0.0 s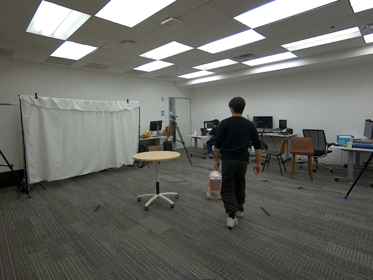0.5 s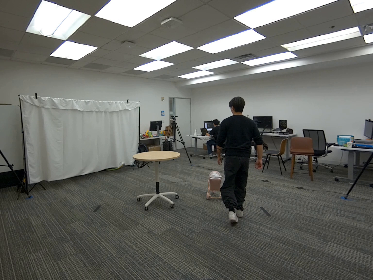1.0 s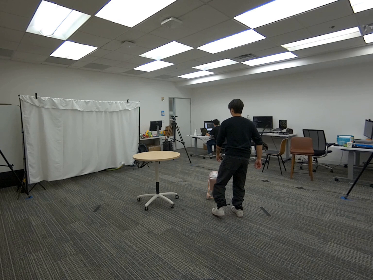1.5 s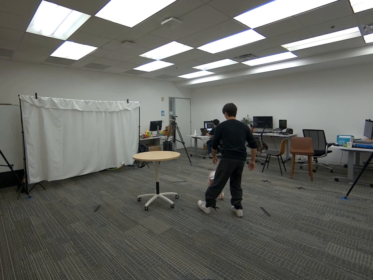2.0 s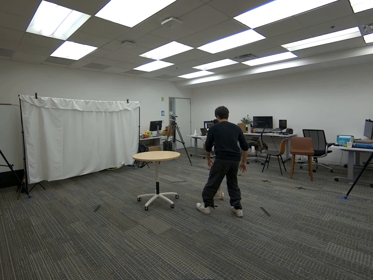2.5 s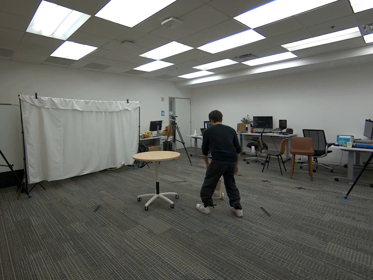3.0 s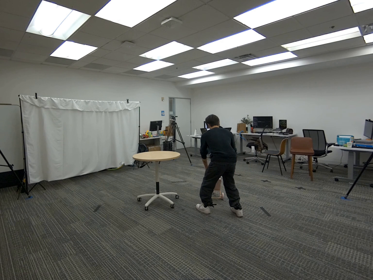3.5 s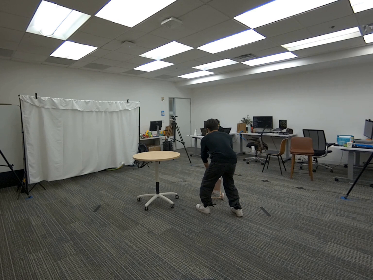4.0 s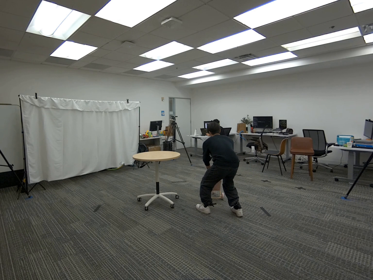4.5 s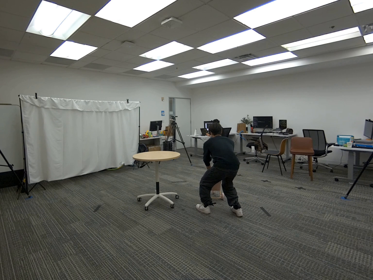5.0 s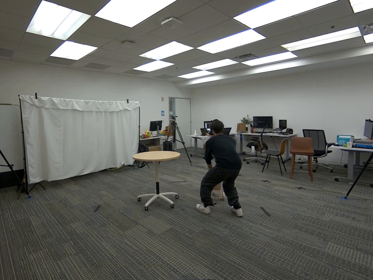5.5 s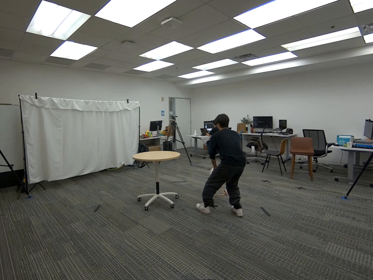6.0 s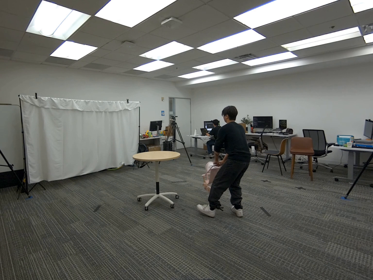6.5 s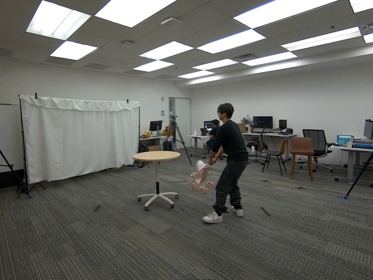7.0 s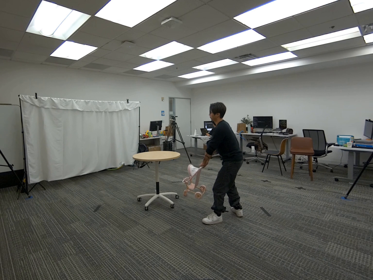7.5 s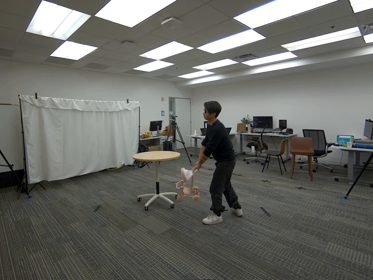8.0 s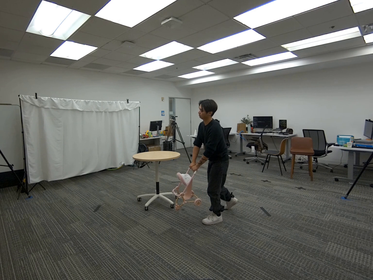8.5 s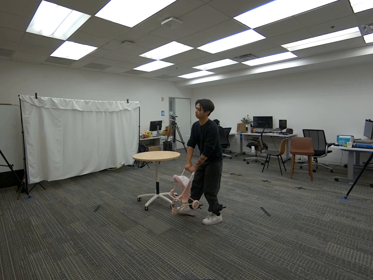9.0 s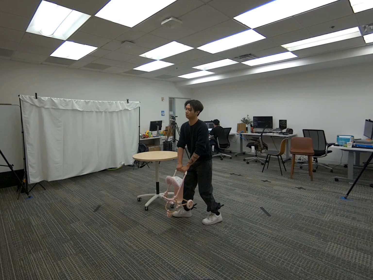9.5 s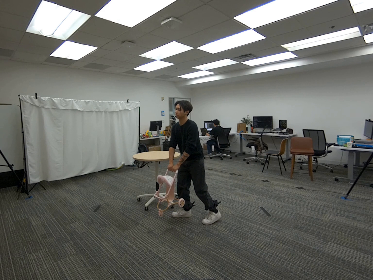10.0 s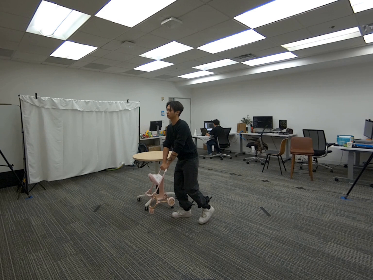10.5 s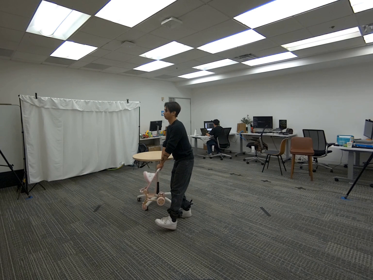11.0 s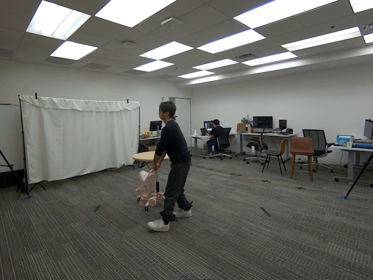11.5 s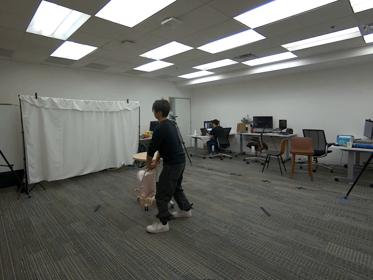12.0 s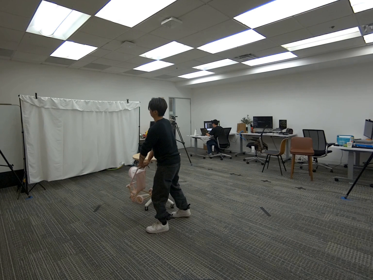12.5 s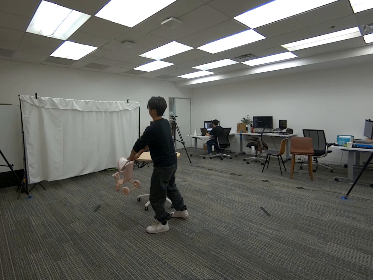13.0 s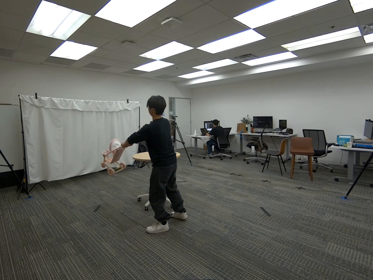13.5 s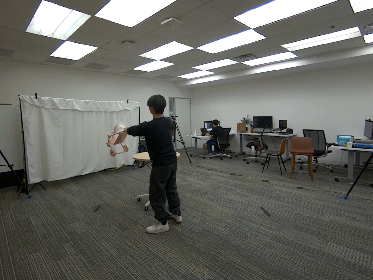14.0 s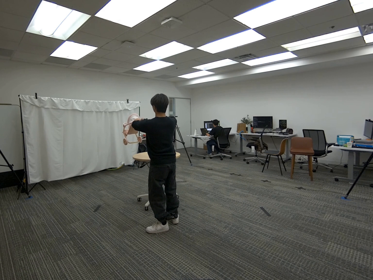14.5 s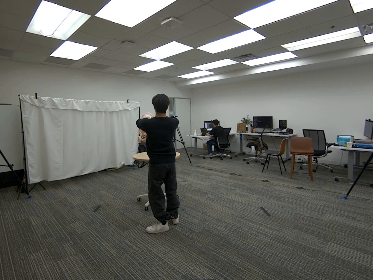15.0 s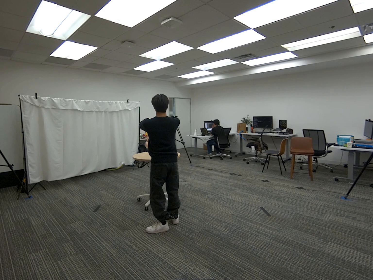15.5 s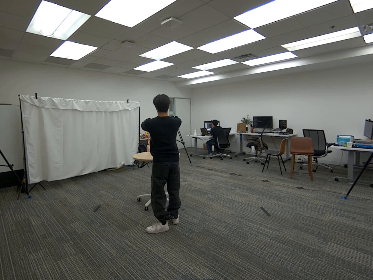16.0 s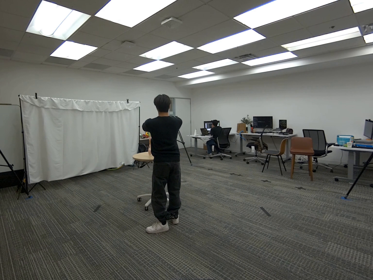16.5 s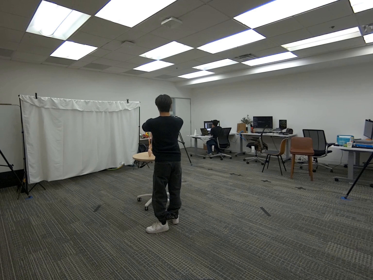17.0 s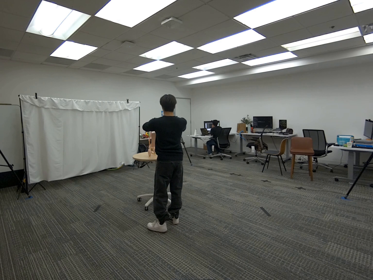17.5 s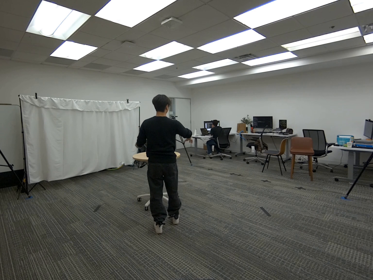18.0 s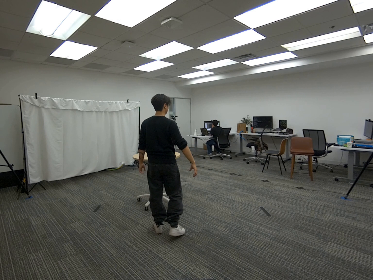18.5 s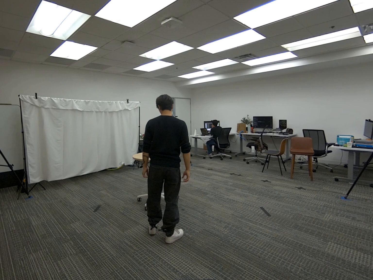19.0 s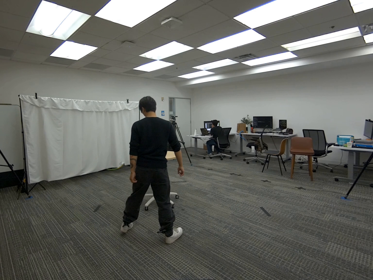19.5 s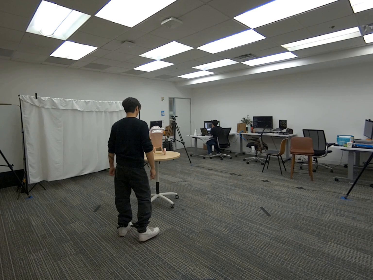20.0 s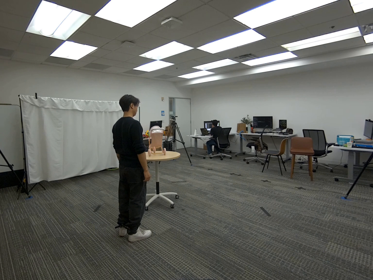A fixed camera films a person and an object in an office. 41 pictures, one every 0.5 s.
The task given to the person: Walk over to the toy stroller on the ground and pick up using both hands. Walk within the bounding area and place on the round table when complete.
